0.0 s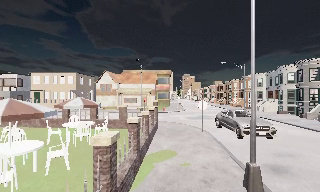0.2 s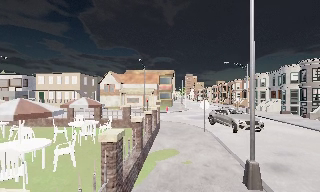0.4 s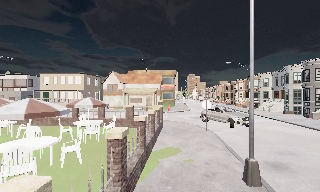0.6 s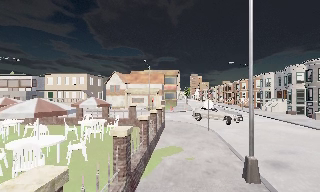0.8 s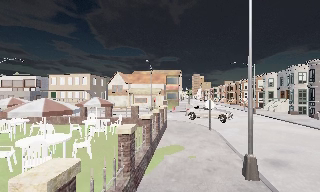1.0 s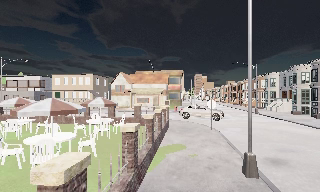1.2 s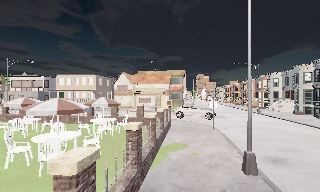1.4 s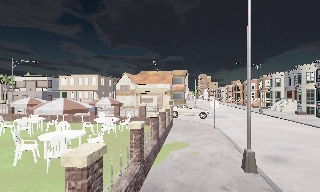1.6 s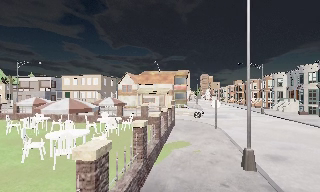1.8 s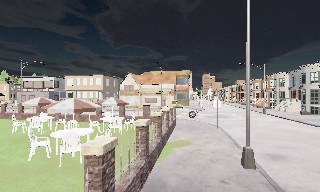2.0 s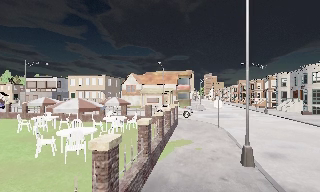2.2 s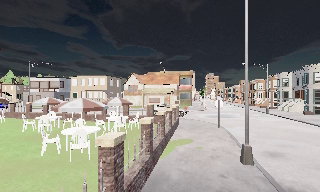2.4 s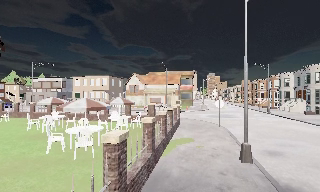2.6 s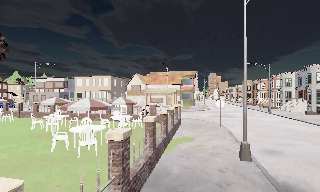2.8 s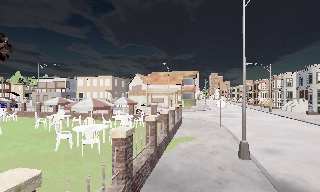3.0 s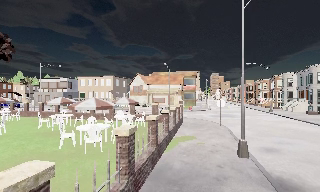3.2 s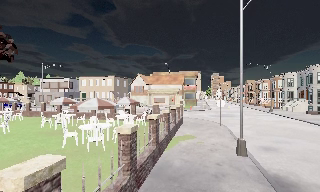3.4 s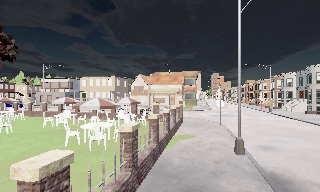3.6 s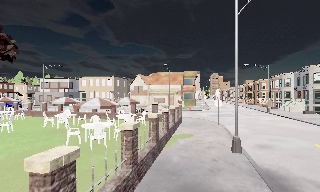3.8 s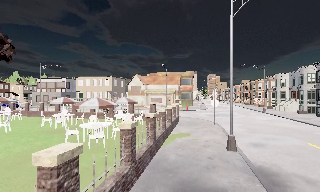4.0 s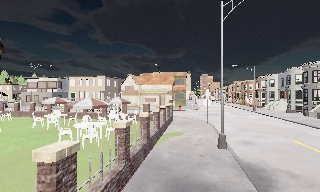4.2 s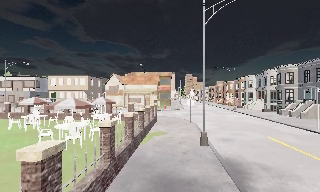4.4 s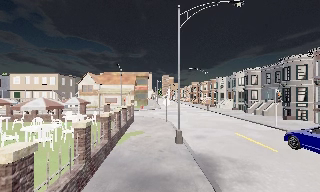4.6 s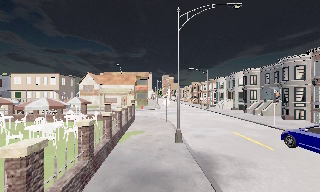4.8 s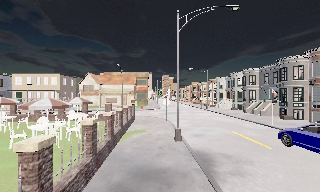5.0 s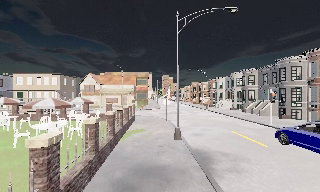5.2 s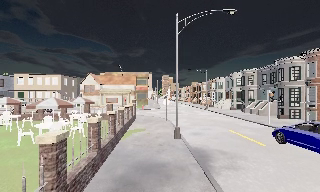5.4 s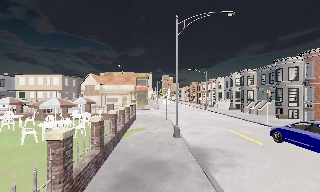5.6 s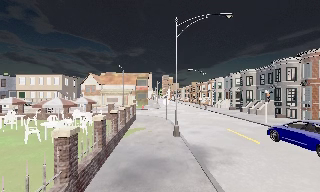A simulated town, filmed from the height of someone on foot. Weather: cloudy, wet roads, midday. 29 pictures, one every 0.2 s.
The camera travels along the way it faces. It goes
backward.
0.0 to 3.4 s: The scene slides to the right, as the camera pans about 10 degrees to its left. It travels backward, about 3 m, so what stands in front gets smaller.
3.4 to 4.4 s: The camera swings to its right by about 15 degrees, and the scene slides to the left. It travels backward, about 1 m, so what stands in front gets smaller.
4.4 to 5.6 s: The camera travels backward, about 1.5 m, so what stands in front gets smaller.
The film runs backward here.
